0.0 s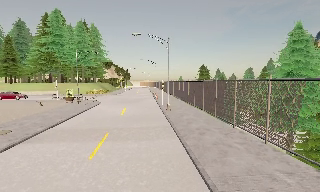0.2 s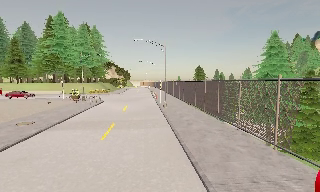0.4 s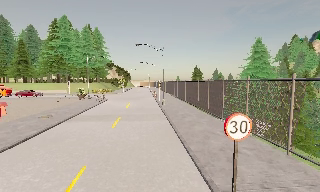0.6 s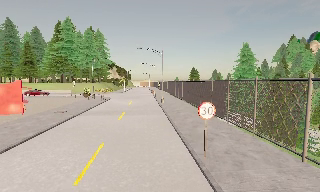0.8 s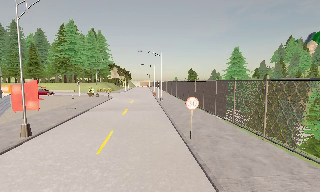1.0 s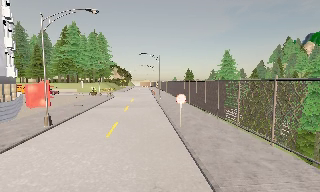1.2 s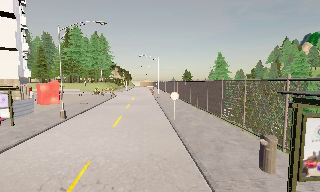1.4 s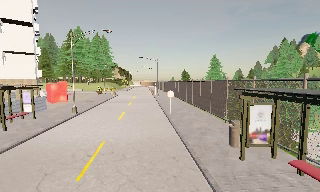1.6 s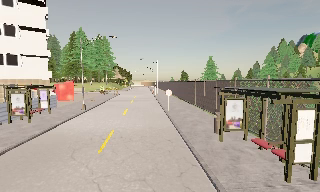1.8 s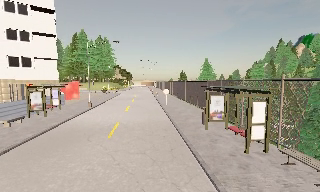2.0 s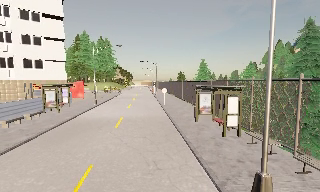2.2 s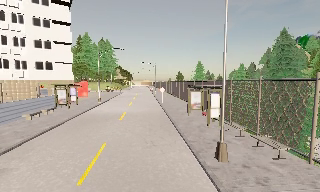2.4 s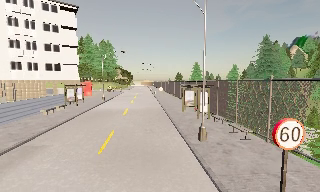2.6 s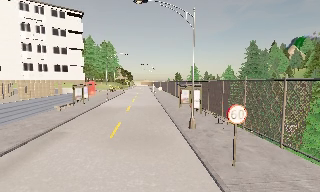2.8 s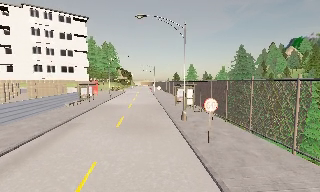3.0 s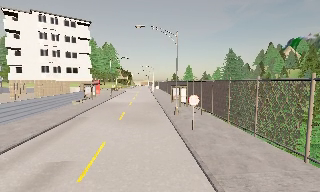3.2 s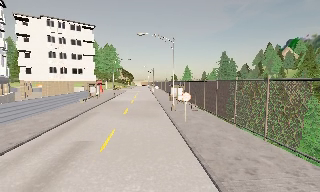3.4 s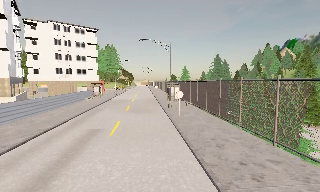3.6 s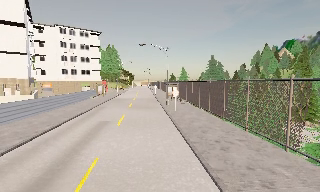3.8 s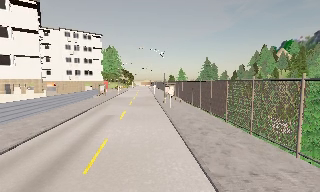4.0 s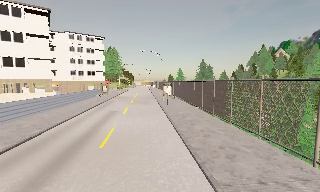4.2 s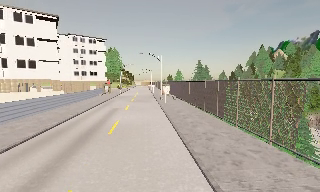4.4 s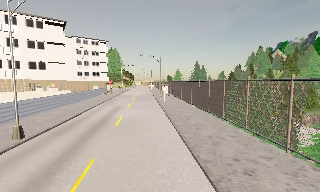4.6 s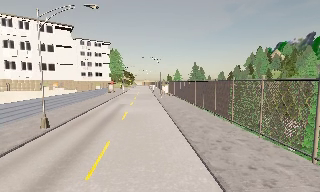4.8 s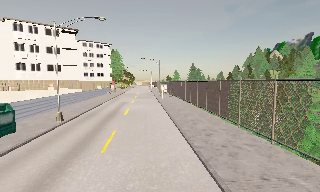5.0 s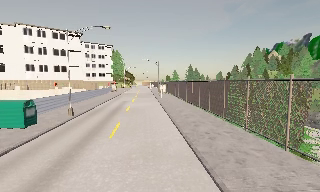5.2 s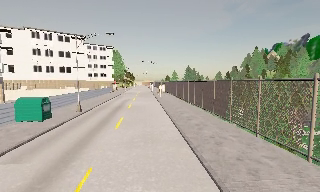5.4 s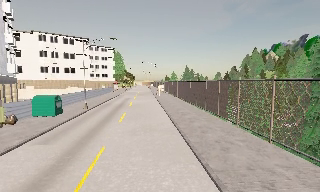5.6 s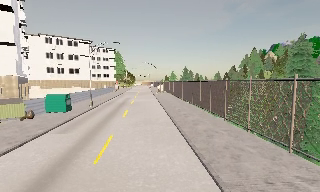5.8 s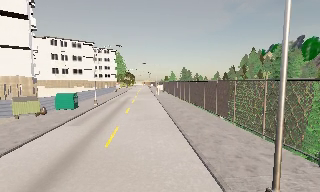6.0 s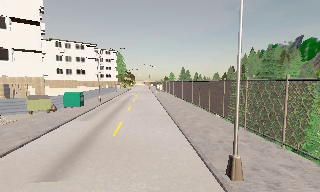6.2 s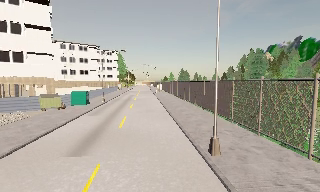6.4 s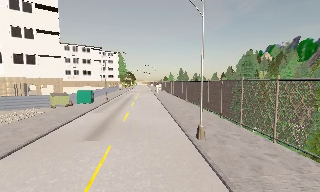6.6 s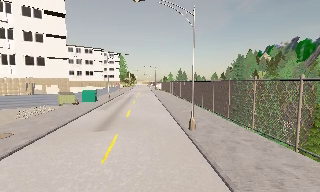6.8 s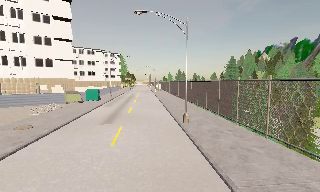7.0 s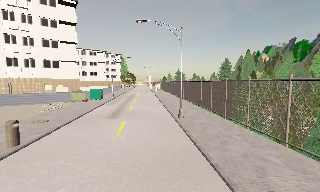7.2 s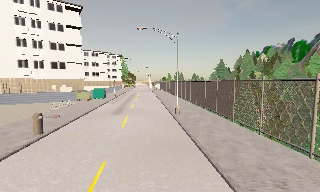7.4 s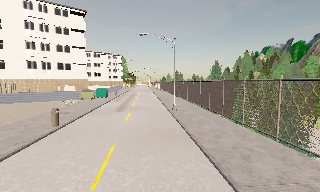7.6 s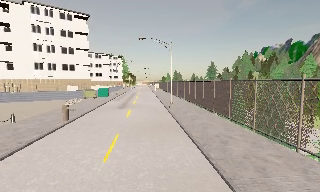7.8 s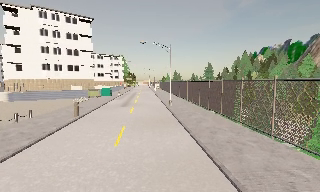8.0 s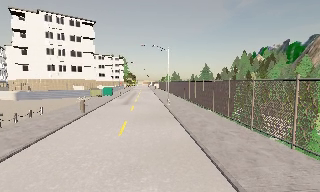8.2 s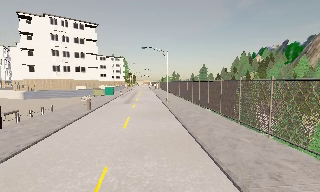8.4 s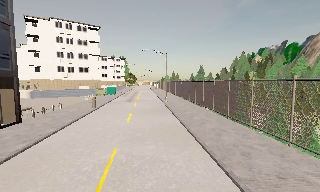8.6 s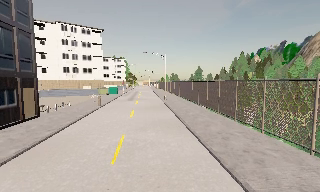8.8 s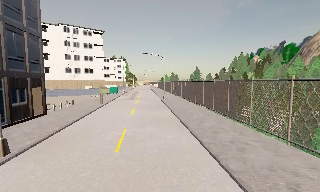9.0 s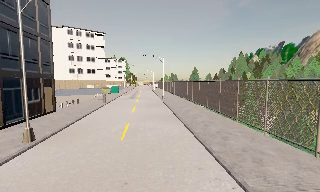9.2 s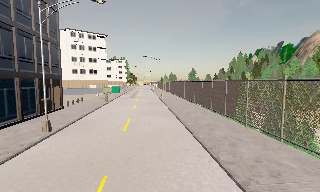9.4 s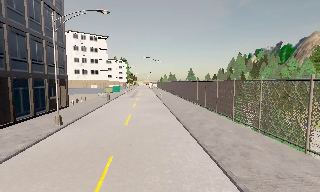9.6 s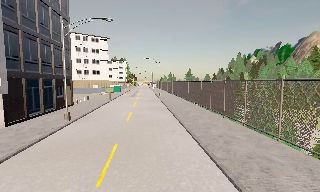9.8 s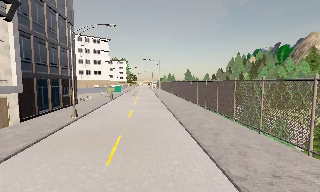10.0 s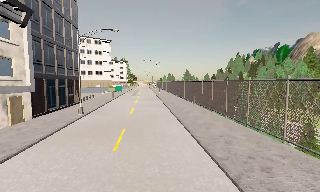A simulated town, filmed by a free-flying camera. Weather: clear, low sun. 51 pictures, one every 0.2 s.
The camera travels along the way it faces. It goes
backward.
0.0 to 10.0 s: The camera travels backward, about 90 m, so what stands in front gets smaller.
The film runs backward here.
